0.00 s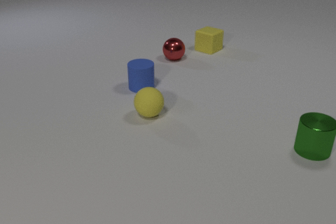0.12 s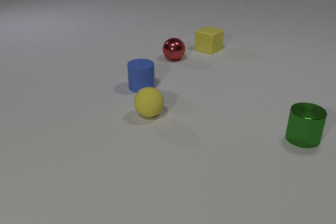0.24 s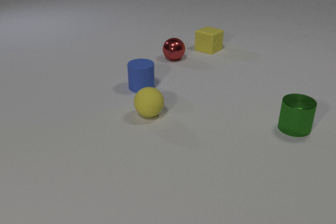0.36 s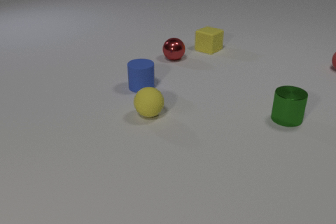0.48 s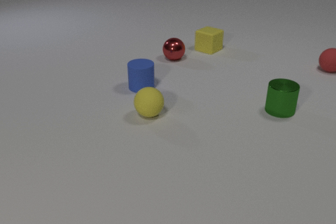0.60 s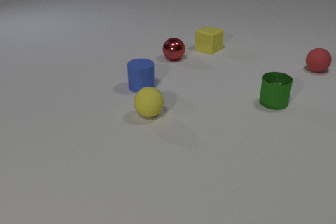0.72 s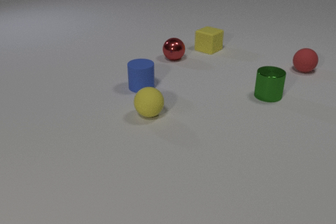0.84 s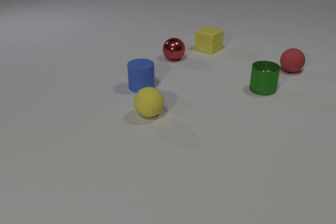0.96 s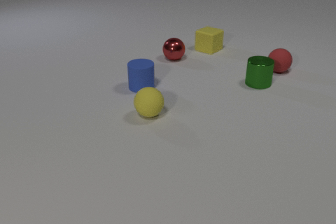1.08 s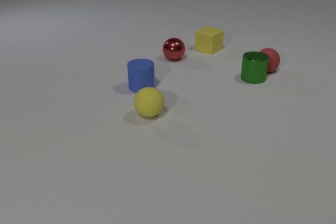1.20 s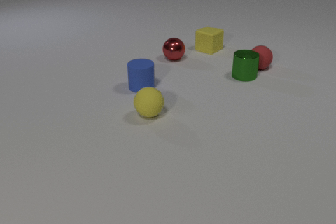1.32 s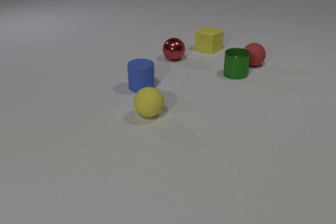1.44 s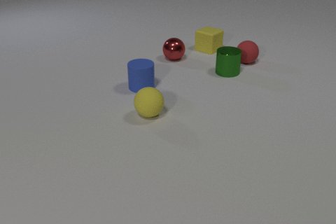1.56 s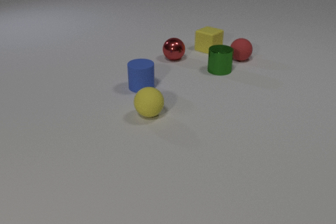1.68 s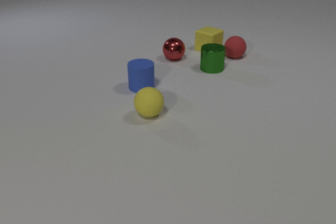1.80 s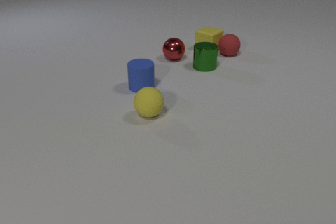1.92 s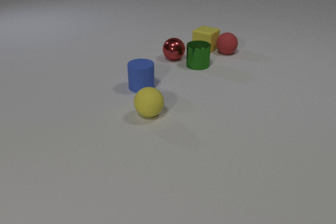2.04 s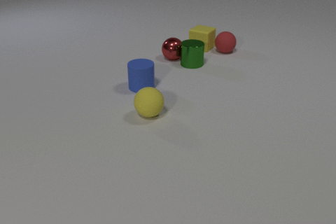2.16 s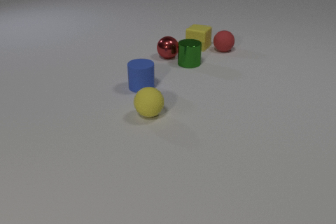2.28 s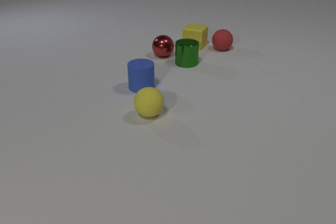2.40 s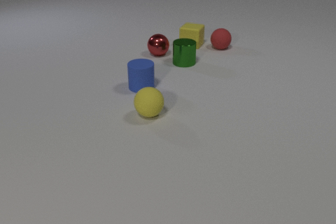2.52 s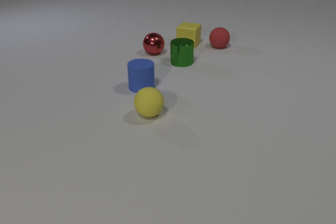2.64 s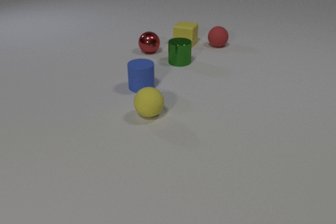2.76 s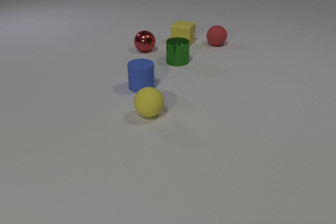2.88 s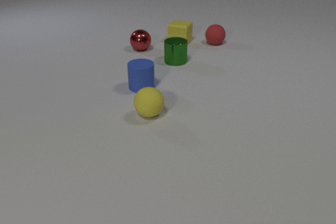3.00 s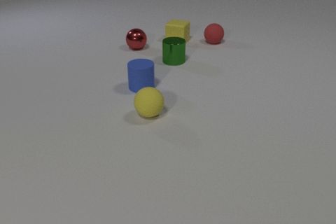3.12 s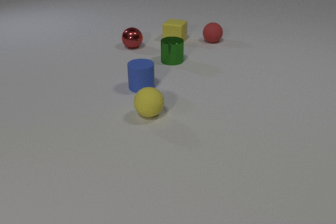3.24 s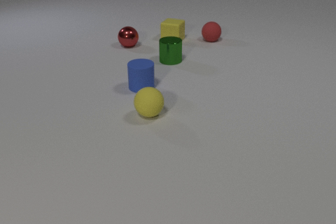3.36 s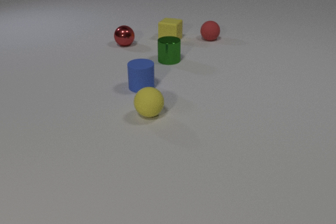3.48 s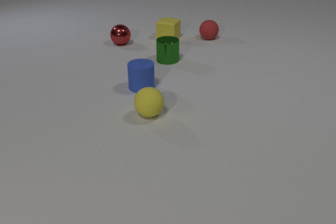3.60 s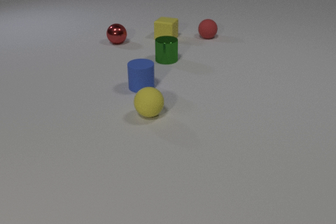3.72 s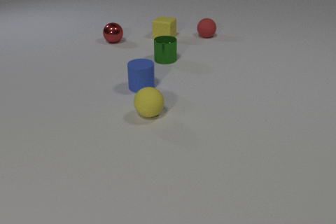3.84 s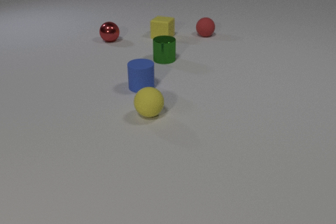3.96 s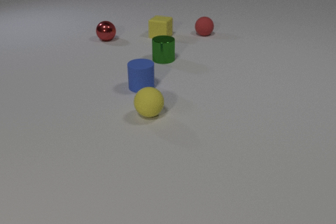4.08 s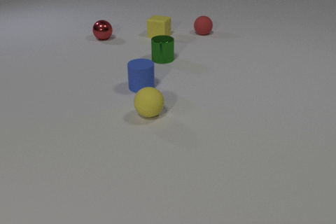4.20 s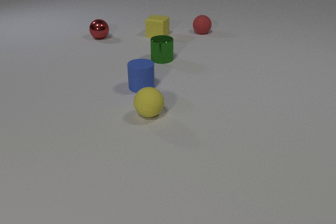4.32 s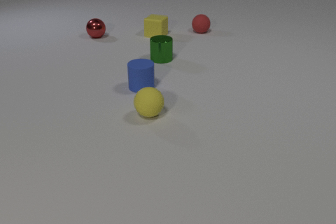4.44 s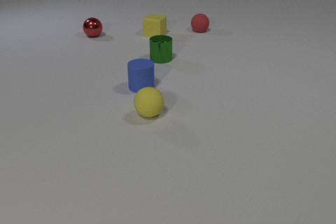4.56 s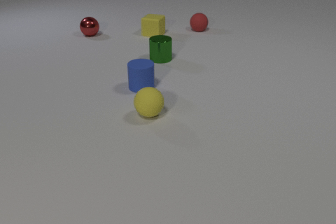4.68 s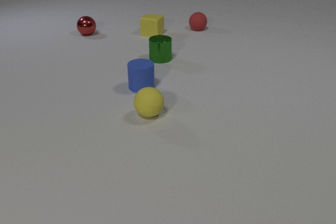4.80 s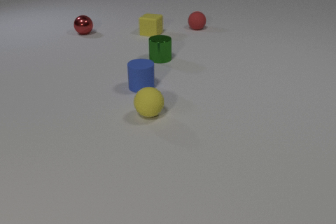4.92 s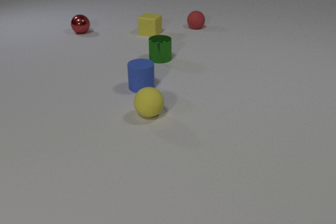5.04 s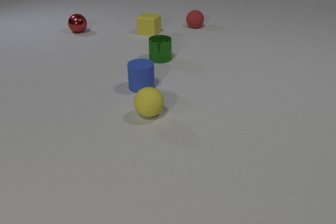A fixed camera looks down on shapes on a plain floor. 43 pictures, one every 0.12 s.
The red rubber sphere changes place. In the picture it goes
to the left.
0.00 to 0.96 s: The red rubber sphere comes in at the right edge, rolls to the left. The green metal cylinder slides away from the camera and to the left.
0.96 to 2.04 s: The red rubber sphere rolls to the left and away from the camera. The green metal cylinder slides to the left and away from the camera. The yellow rubber cube slides to the left and away from the camera. The red rubber sphere and the green metal cylinder collide. The red rubber sphere and the yellow rubber cube collide. The green metal cylinder and the red metal sphere collide.
2.04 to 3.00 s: The red rubber sphere rolls away from the camera and to the left. The green metal cylinder slides to the left. The red metal sphere rolls to the left and away from the camera. The yellow rubber cube slides to the left and away from the camera.
3.00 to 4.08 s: The red rubber sphere rolls away from the camera and to the left. The green metal cylinder slides to the left and away from the camera. The red metal sphere rolls to the left and away from the camera. The yellow rubber cube slides to the left and away from the camera.
4.08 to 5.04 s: The red rubber sphere rolls away from the camera and to the left. The red metal sphere rolls away from the camera and to the left. The yellow rubber cube slides to the left and away from the camera.
How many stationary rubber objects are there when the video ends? 2.
What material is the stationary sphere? rubber.
How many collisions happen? 3.
